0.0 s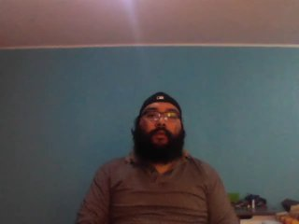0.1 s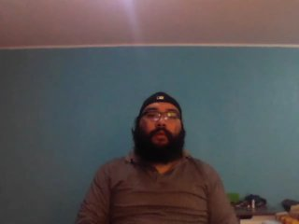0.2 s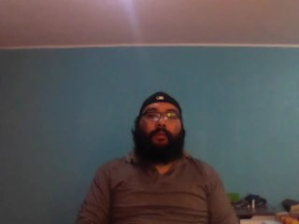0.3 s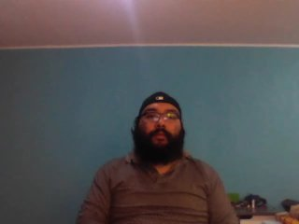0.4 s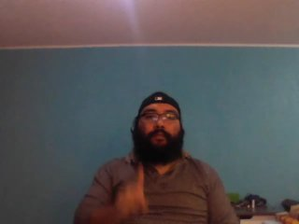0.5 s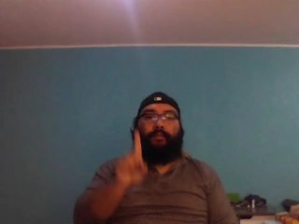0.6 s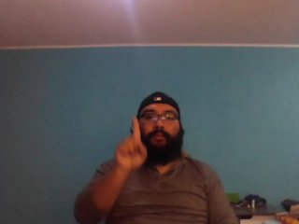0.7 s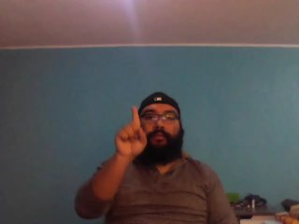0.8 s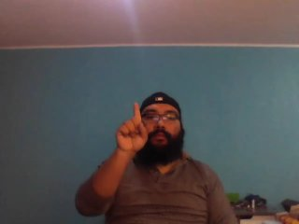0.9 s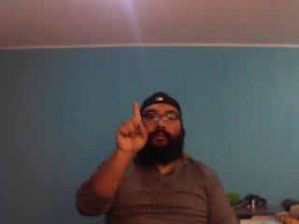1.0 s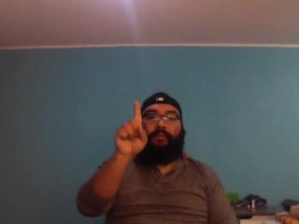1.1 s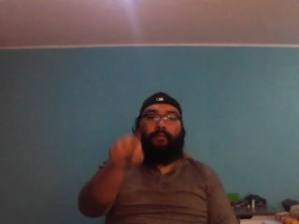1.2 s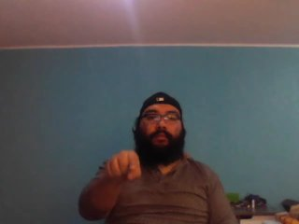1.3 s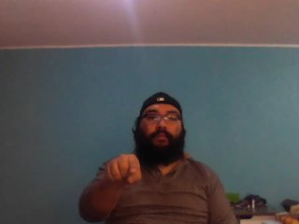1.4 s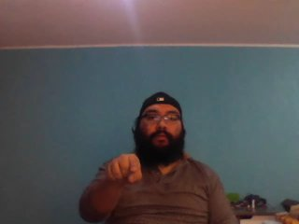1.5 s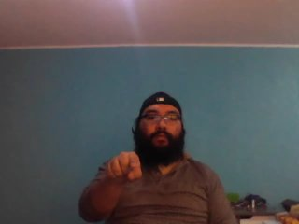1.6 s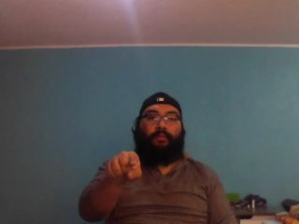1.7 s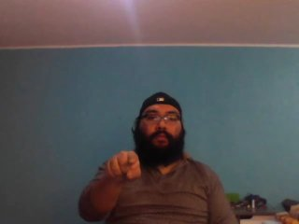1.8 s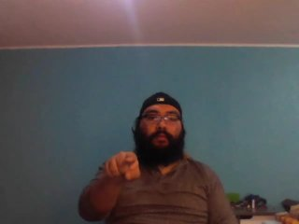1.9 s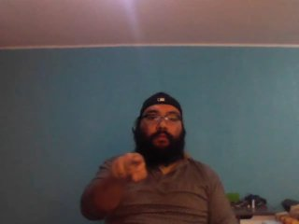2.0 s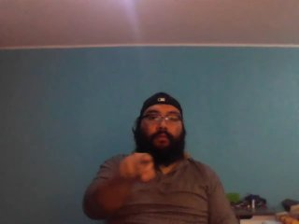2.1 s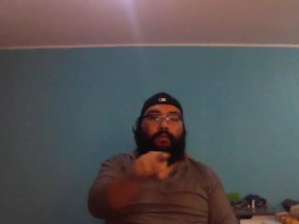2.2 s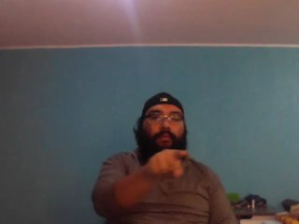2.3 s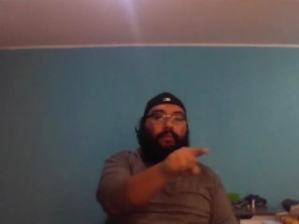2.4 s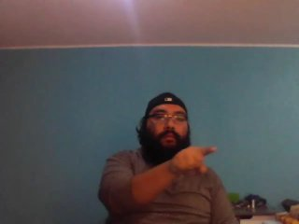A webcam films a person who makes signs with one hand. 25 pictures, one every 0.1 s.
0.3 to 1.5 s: Click with one finger.
1.6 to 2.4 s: Pointing with one finger.
